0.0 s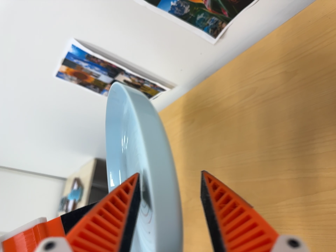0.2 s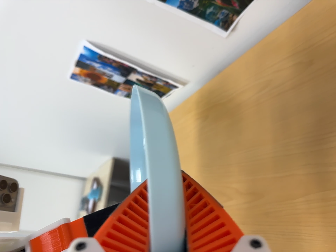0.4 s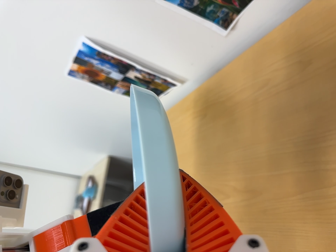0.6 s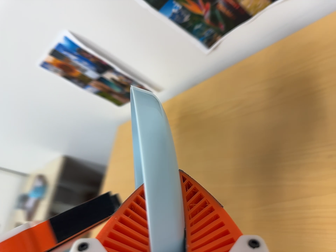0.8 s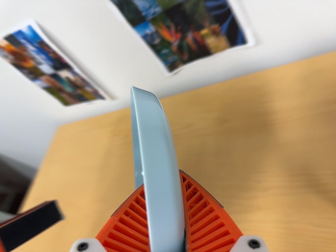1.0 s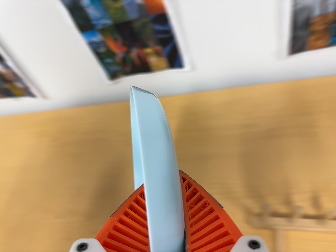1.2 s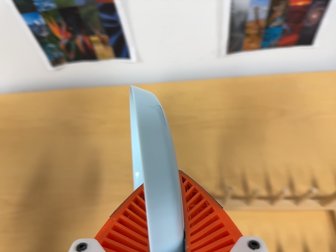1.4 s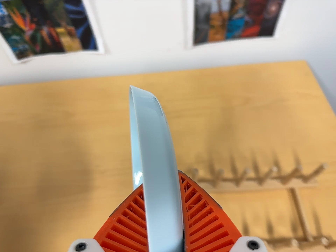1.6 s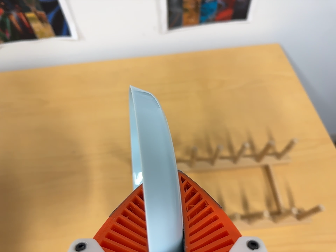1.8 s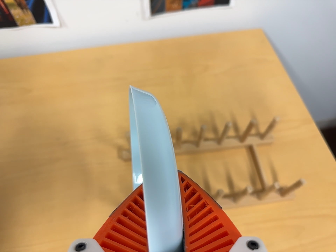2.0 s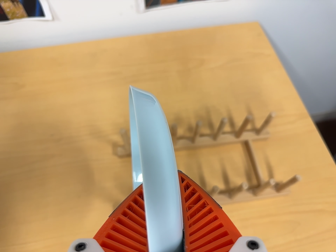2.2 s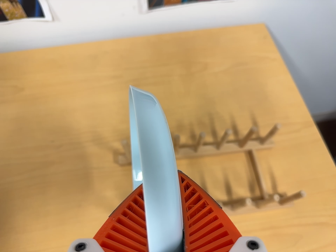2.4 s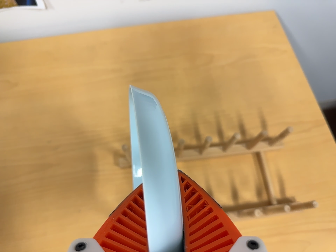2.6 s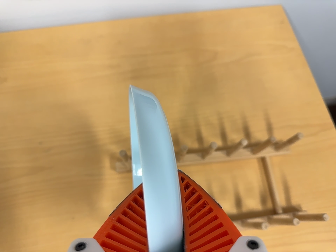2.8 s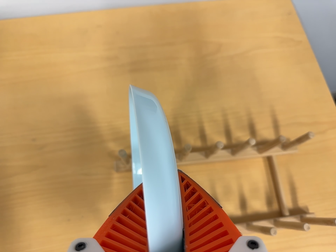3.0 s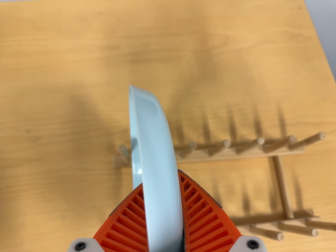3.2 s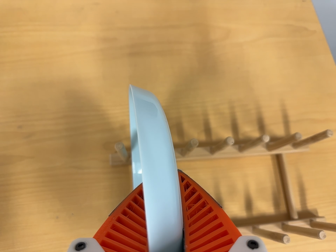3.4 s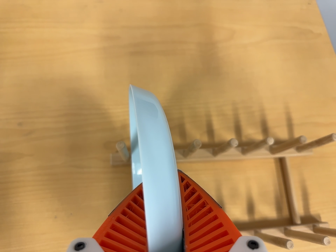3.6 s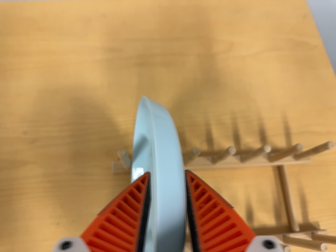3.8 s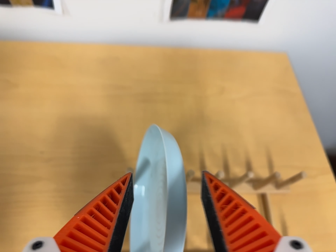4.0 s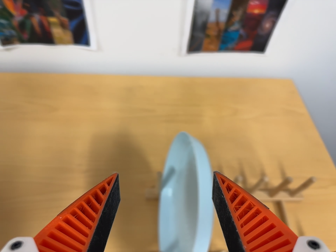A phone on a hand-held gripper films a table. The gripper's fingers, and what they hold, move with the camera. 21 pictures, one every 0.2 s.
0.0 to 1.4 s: The camera pans to its right by about 55 degrees. It travels backward and to its left, about 14 cm. It rolls about its line of sight by about 20 degrees, and the scene rotates clockwise.
1.4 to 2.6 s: The camera travels forward and toward the top of its view, about 8 cm, so what stands in front looms larger. Its aim tips toward the bottom of its view by about 10 degrees, and the scene shifts upward.
2.6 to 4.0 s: The camera travels backward, to its left and toward the bottom of its view, about 9 cm, so what stands in front gets smaller. Its aim tips toward the top of its view by about 15 degrees, and the scene shifts downward.
The film runs forward here.
